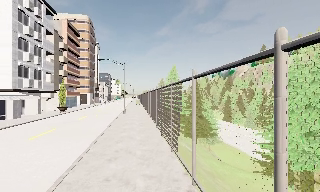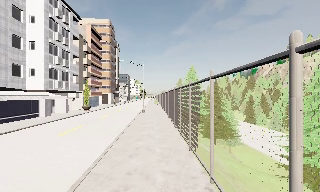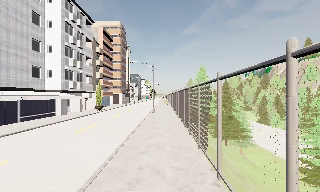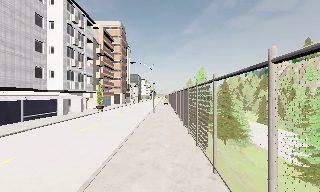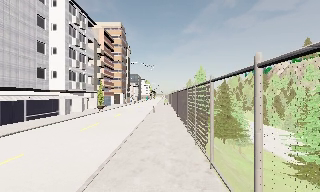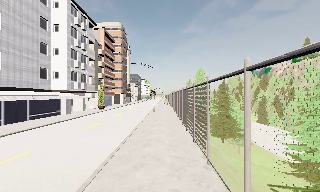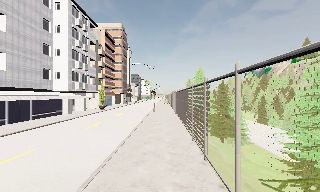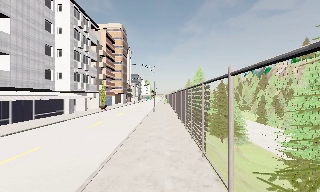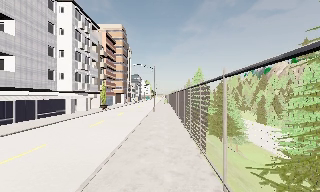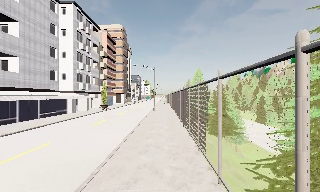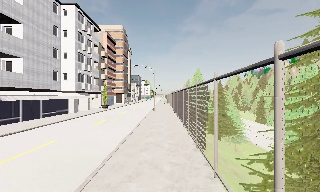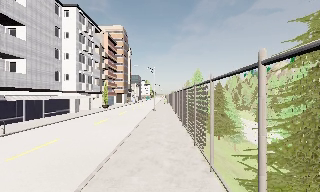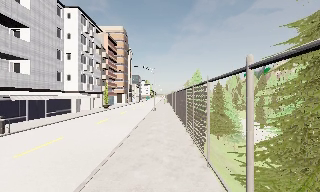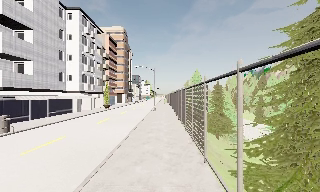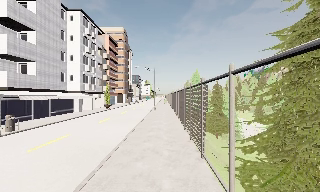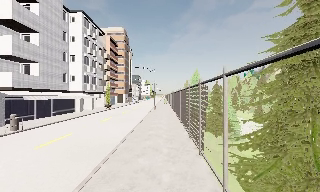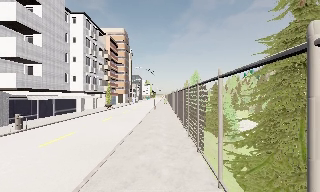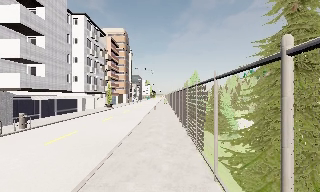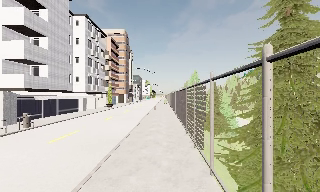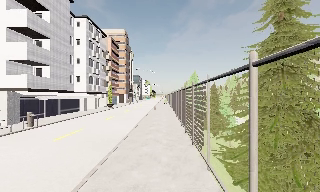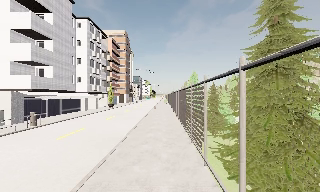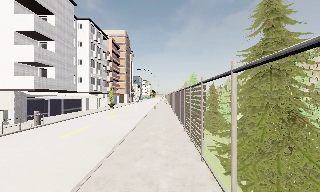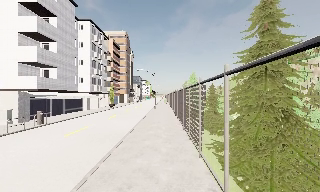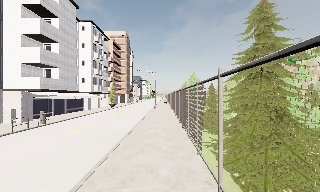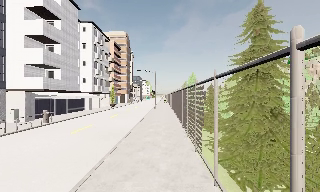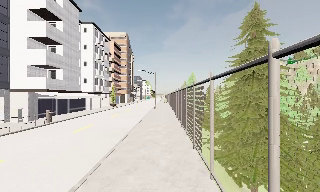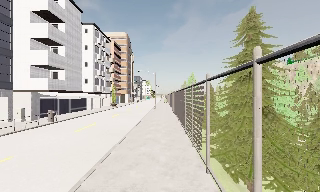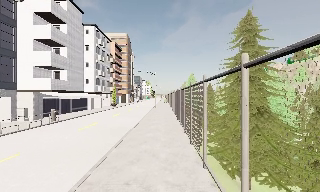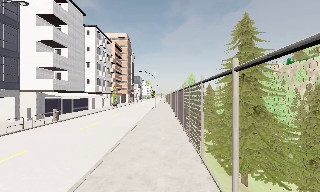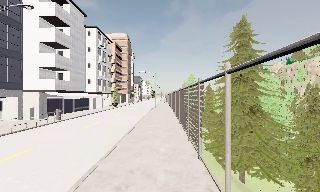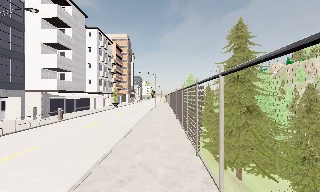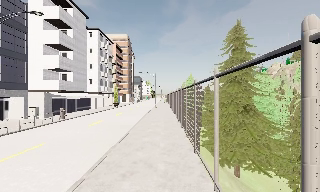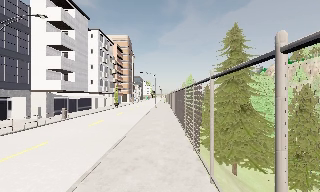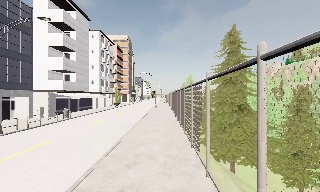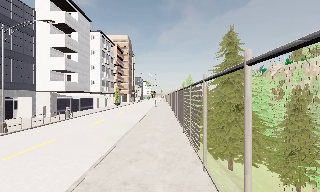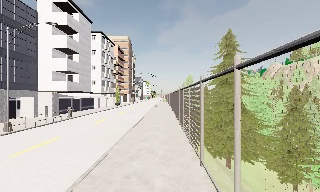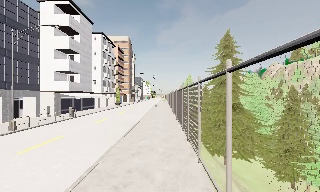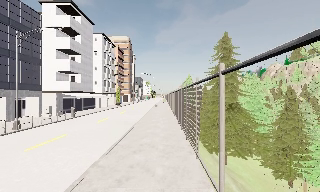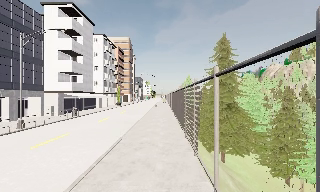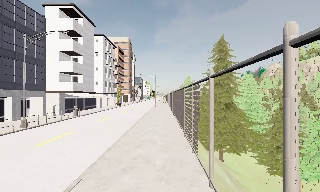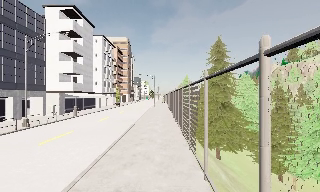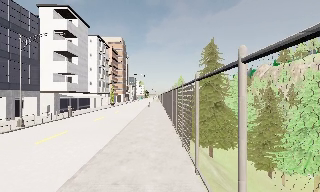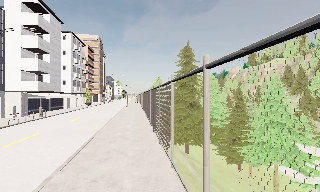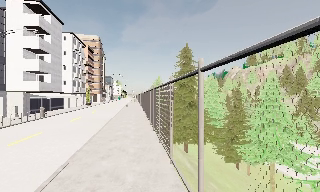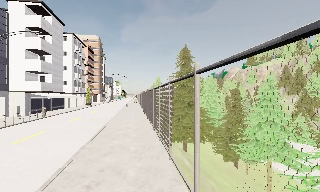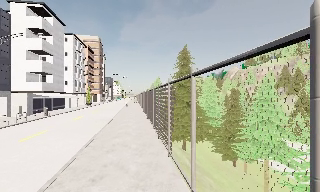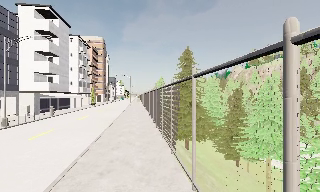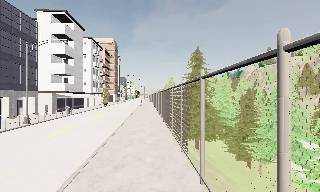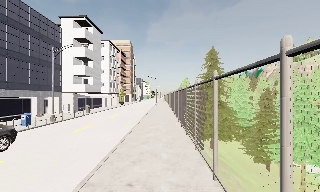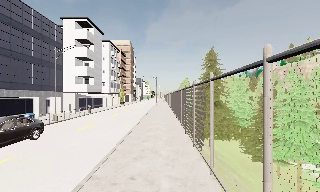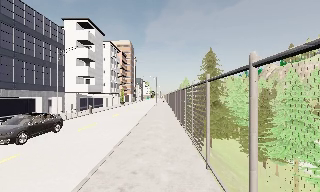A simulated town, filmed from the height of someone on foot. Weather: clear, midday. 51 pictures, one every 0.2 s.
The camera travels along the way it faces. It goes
backward.
0.0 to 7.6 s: The camera travels backward, about 14 m, so what stands in front gets smaller.
7.6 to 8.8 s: The camera pans to its right, which is clockwise from overhead, by about 10 degrees. It travels backward, about 2 m, so what stands in front gets smaller.
8.8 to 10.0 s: The camera travels backward, about 2 m, so what stands in front gets smaller.
The film runs backward here.
